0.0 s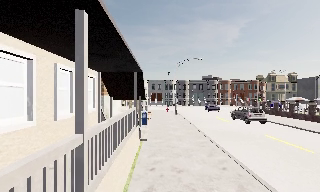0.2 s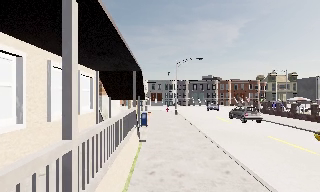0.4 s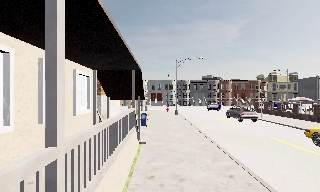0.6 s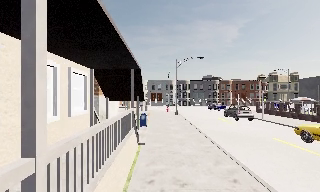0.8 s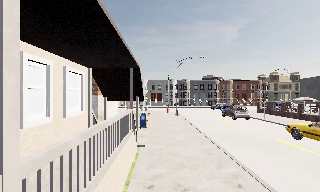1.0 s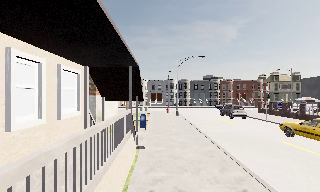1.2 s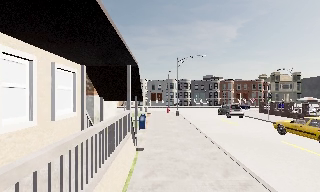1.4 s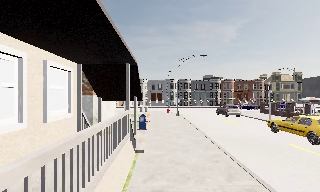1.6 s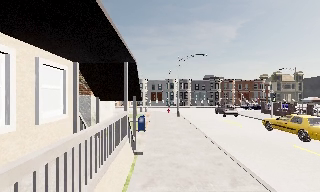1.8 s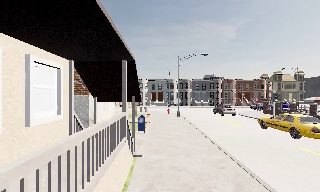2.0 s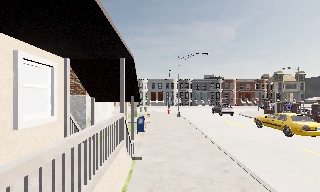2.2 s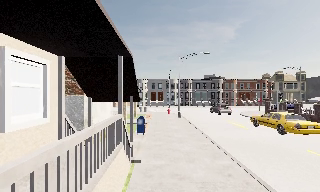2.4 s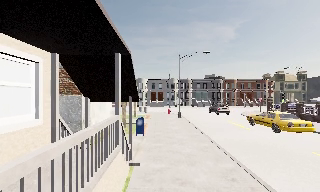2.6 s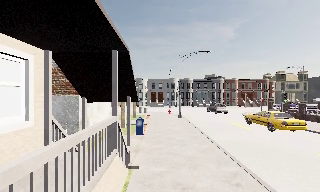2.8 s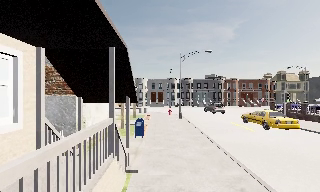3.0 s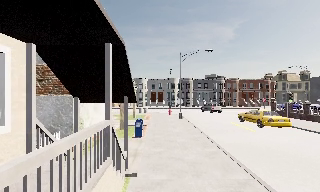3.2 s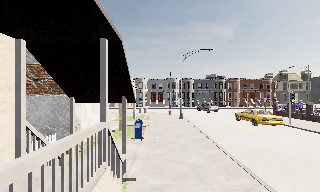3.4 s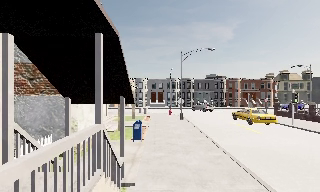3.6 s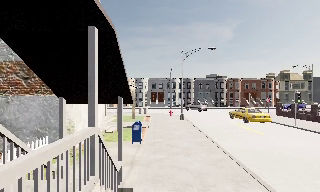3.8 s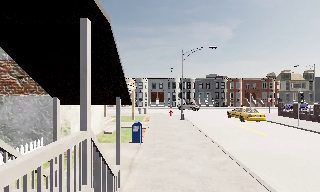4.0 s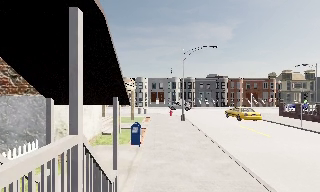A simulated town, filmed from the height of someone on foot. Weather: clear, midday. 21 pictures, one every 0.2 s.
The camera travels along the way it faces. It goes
forward.
0.0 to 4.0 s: The camera travels forward, about 5 m, so what stands in front looms larger.
The film runs forward here.
